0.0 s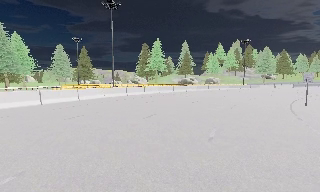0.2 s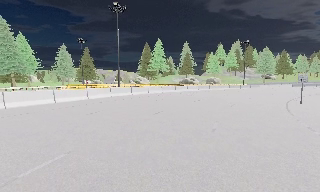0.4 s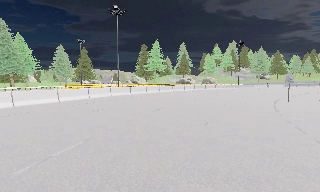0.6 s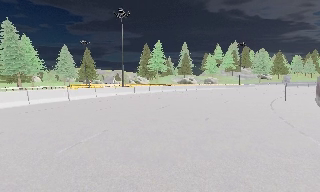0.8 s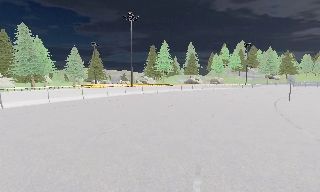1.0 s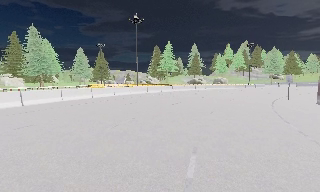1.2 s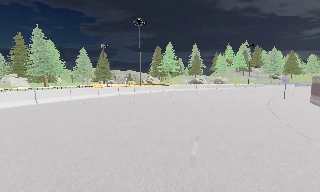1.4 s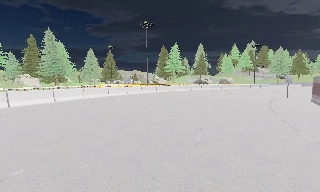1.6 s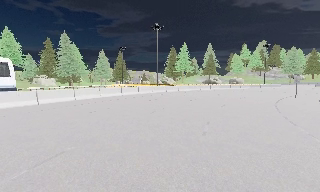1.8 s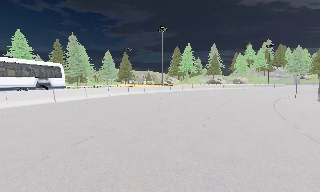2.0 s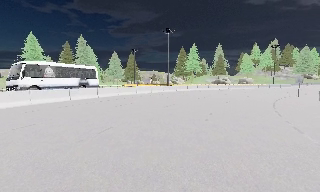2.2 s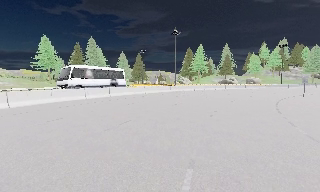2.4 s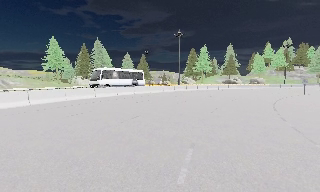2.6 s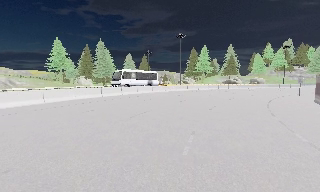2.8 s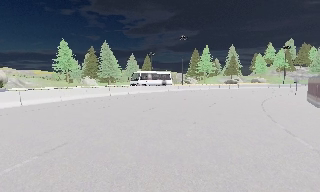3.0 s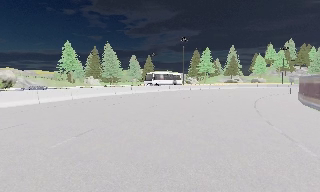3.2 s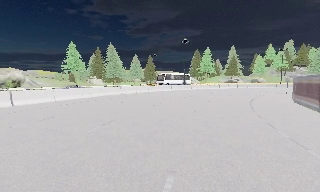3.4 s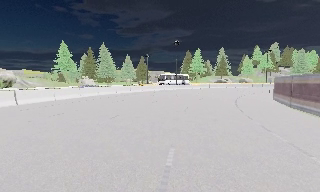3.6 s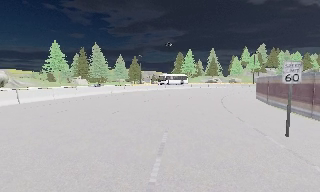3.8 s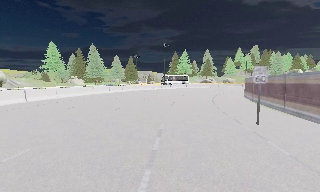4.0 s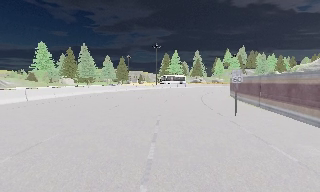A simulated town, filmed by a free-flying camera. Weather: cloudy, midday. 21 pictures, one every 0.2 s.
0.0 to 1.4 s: The camera travels backward, about 7 m, so what stands in front gets smaller.
1.4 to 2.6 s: The camera pans to its left, which is counterclockwise from overhead, by about 10 degrees. It travels backward, about 7 m, so what stands in front gets smaller.
2.6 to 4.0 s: The camera travels backward, about 10 m, so what stands in front gets smaller.
The film runs backward here.
